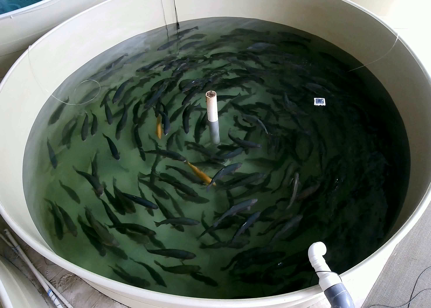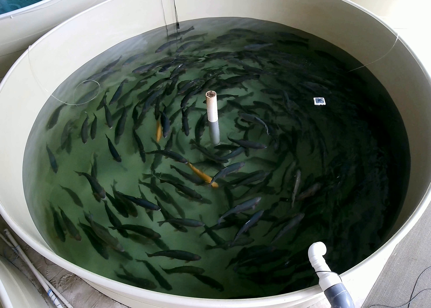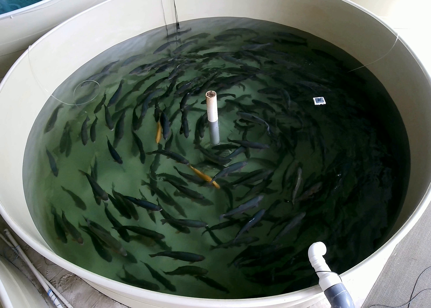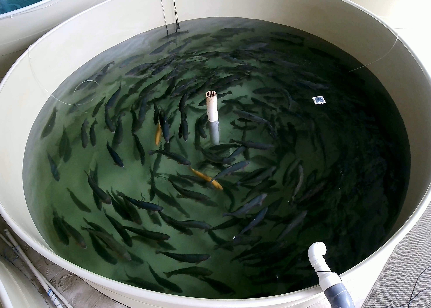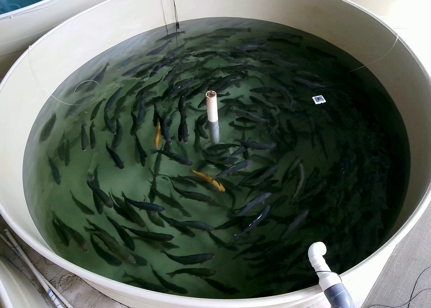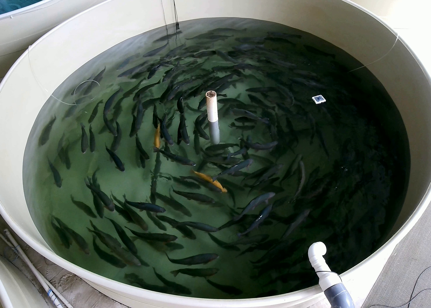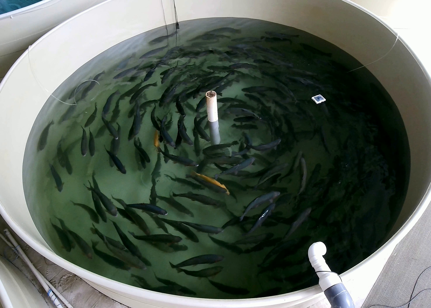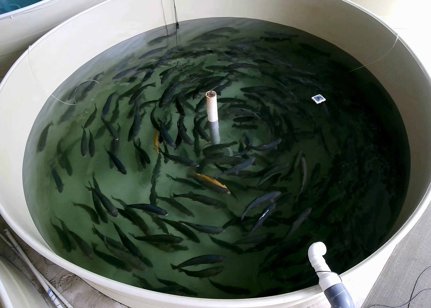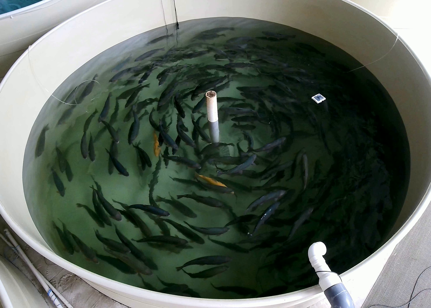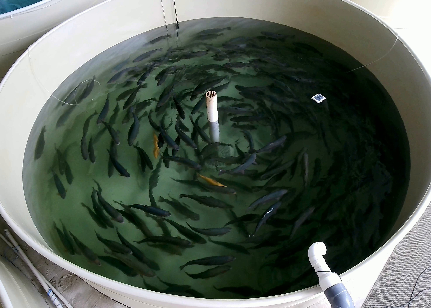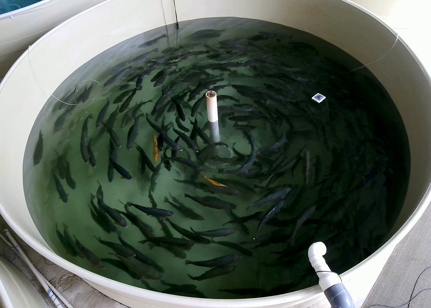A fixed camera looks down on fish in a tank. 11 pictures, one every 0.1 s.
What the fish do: Normal cruising.
